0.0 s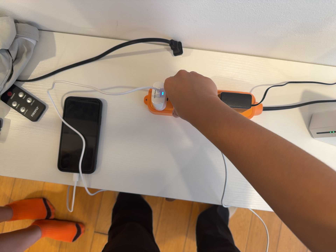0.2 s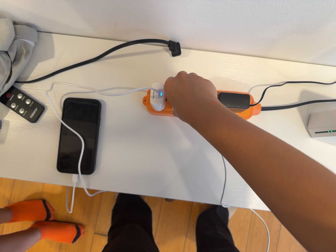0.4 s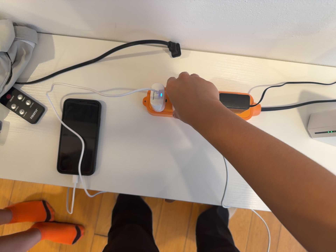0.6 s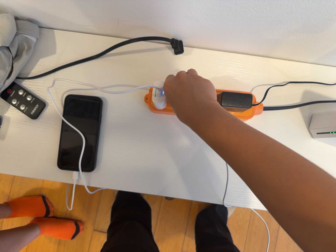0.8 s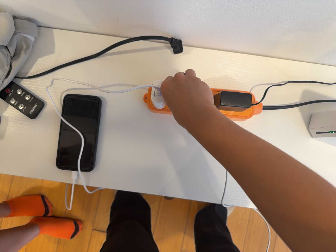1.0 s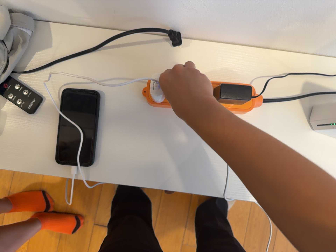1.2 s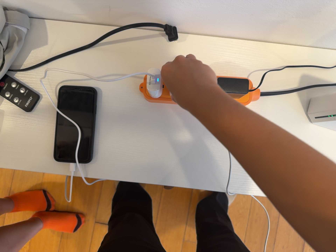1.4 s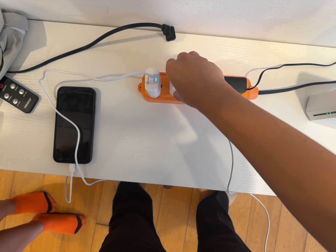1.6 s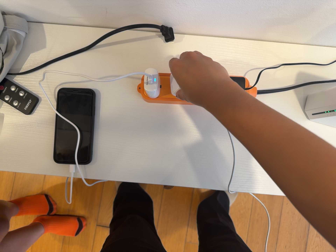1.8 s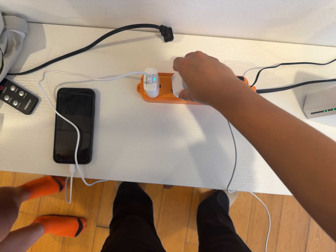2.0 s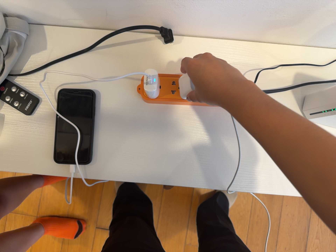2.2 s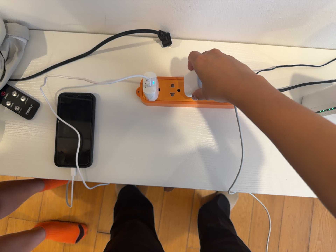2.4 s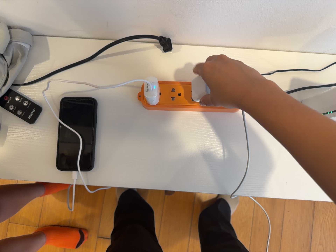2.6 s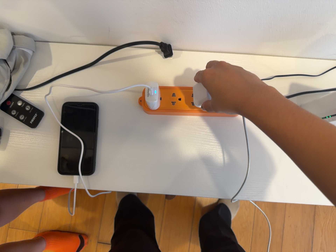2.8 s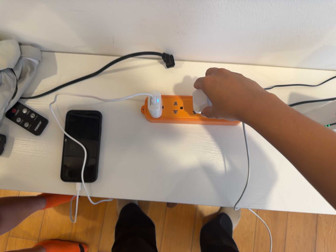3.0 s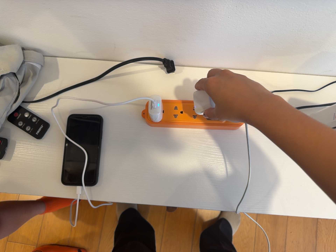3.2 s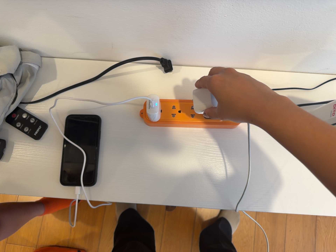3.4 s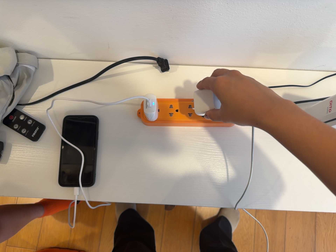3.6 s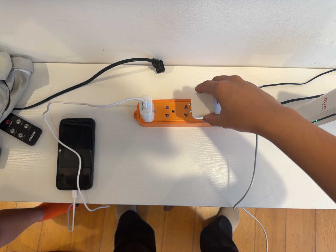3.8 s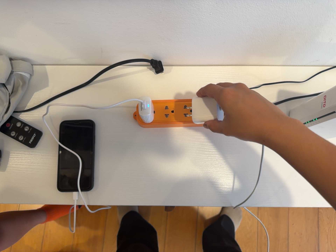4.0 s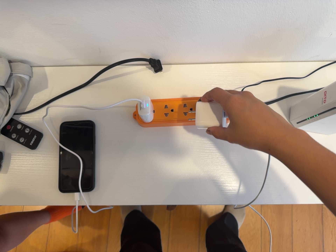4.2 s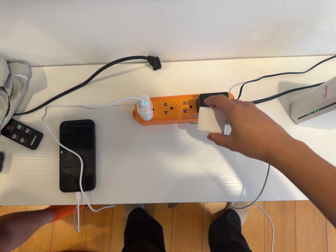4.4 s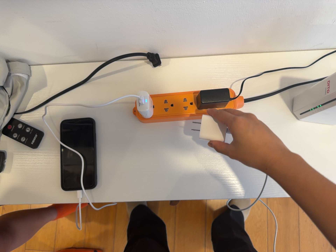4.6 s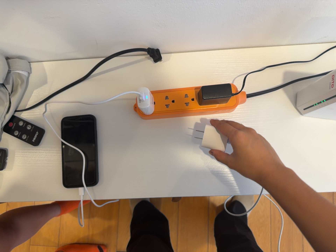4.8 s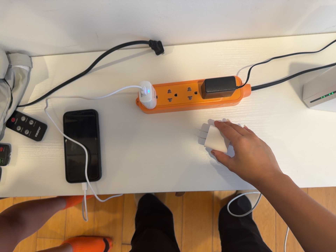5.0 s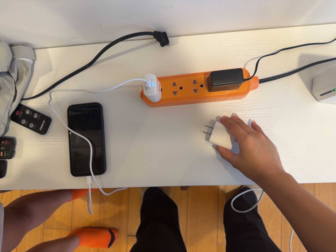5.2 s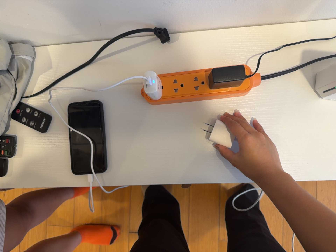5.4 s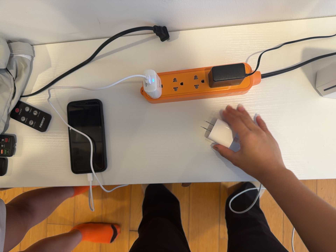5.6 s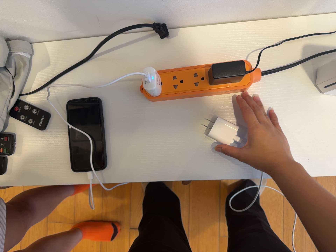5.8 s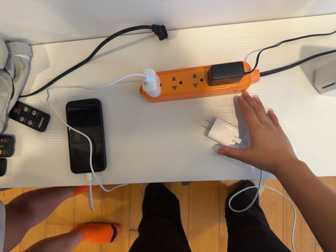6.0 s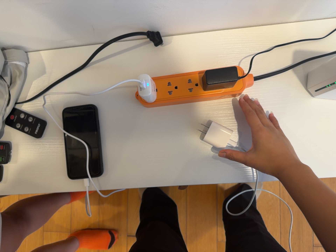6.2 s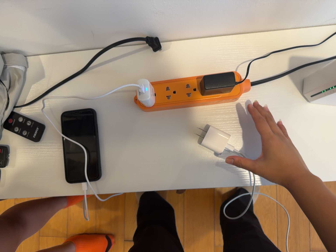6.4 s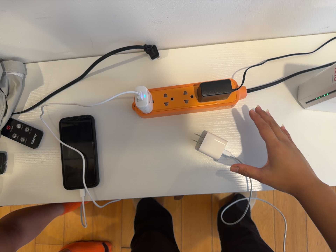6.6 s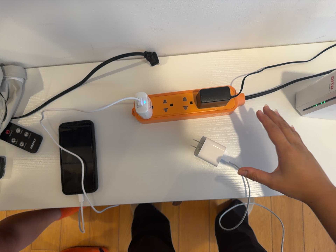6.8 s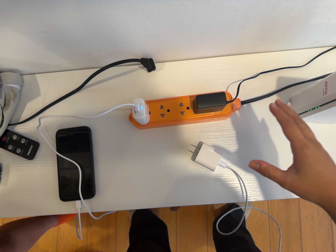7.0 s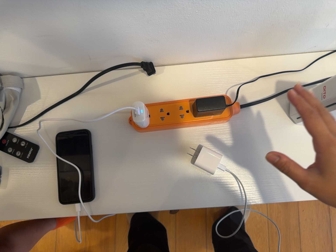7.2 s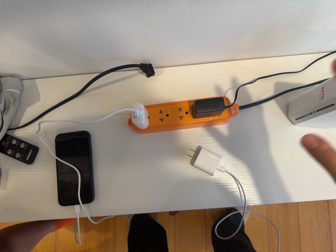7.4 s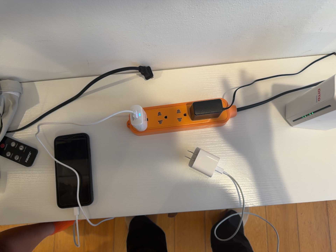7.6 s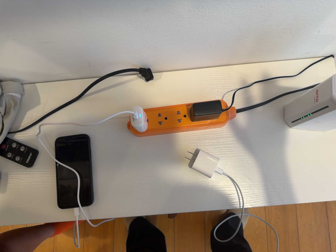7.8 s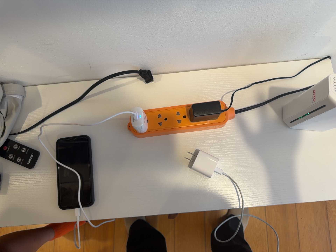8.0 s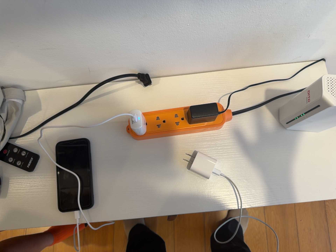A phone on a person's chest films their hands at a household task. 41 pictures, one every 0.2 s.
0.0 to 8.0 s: The camera's aim tips toward the top of its view by about 10 degrees, and the scene shifts downward. It rolls about its line of sight by about 15 degrees, and the scene rotates counterclockwise.
The film runs backward here.
